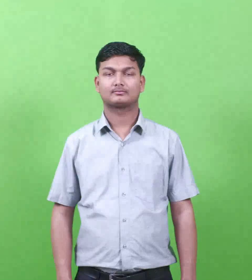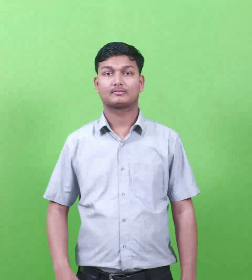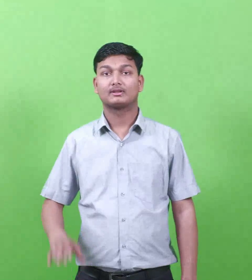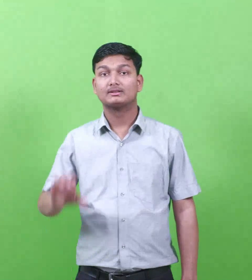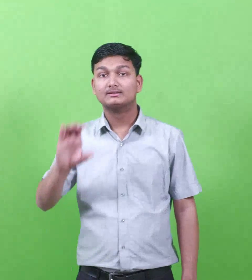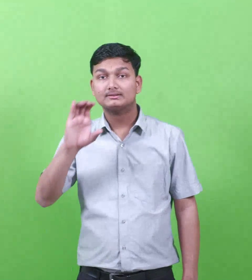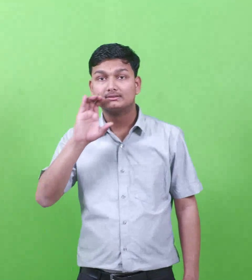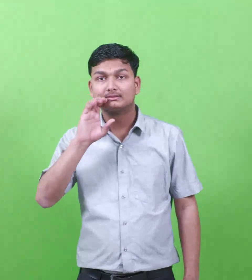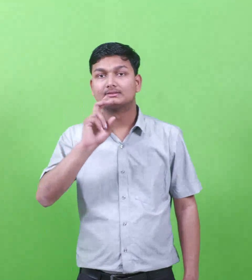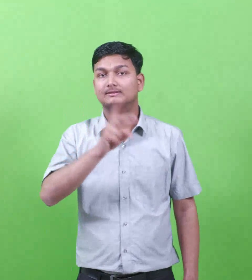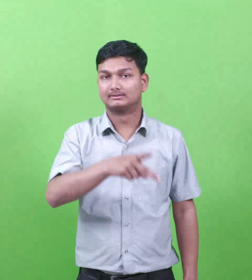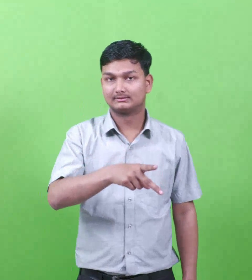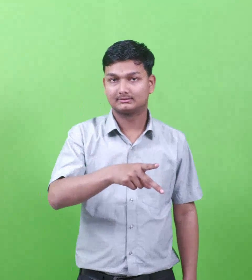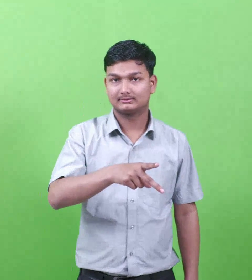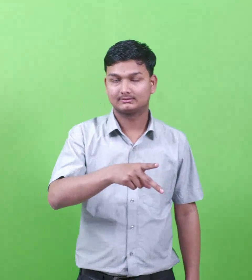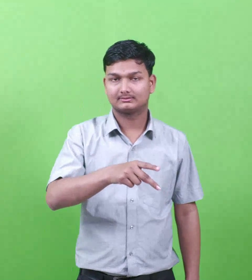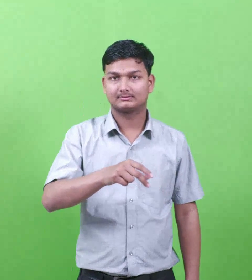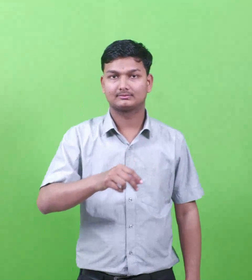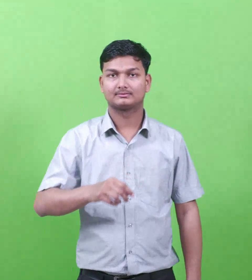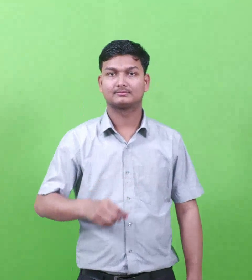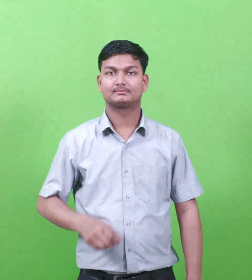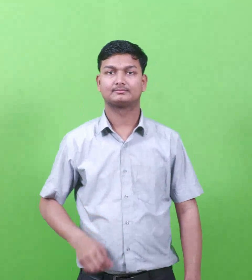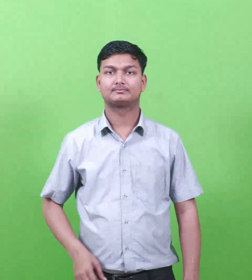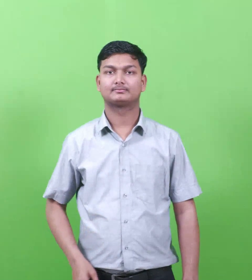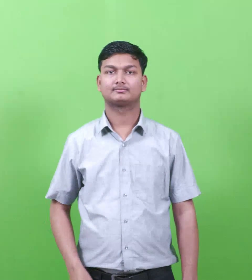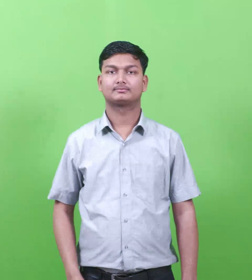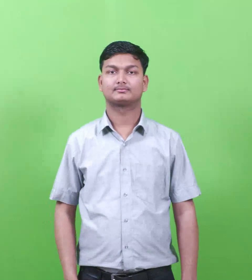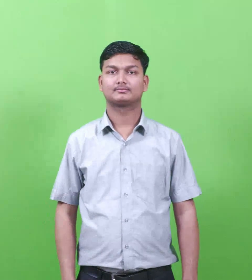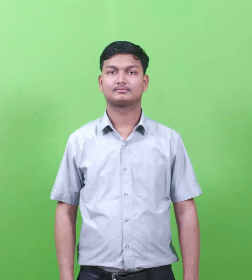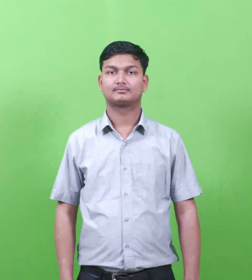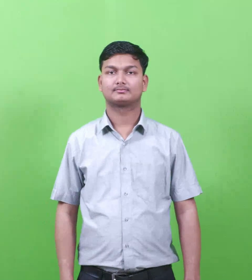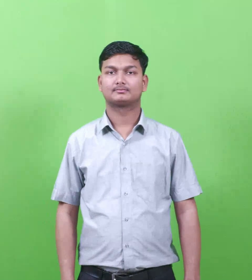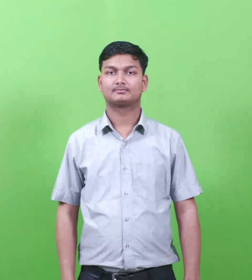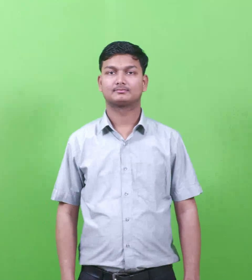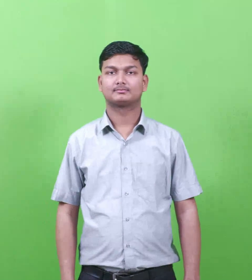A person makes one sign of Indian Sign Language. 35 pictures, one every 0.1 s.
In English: secundus
